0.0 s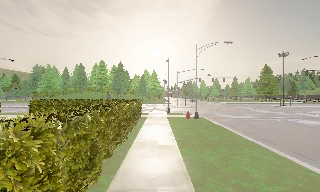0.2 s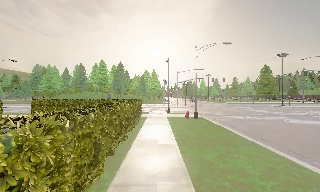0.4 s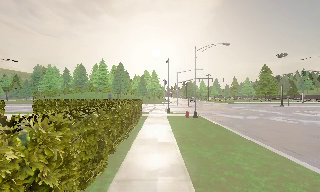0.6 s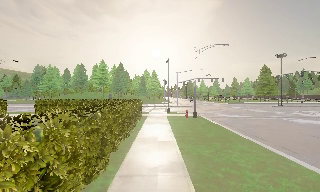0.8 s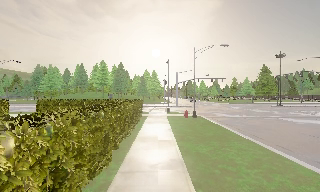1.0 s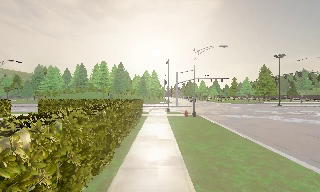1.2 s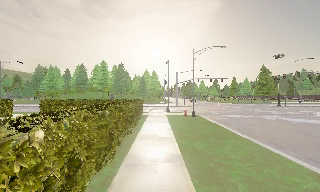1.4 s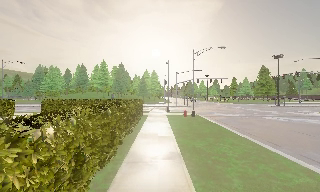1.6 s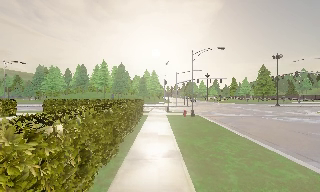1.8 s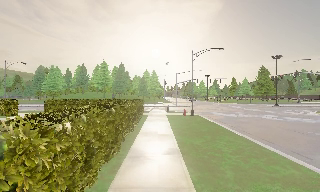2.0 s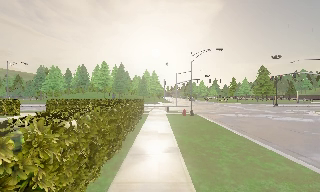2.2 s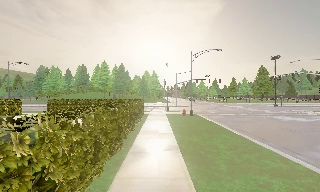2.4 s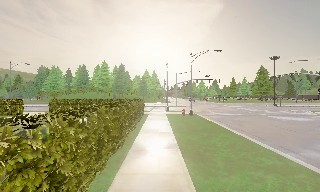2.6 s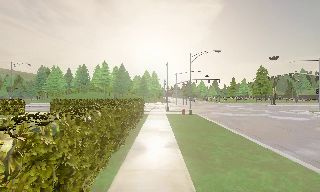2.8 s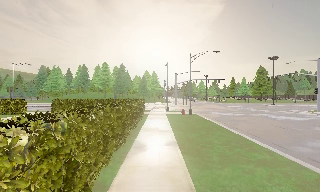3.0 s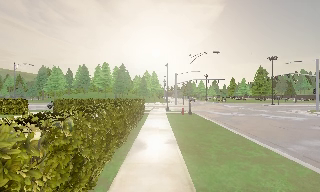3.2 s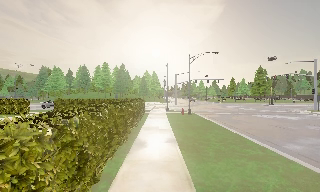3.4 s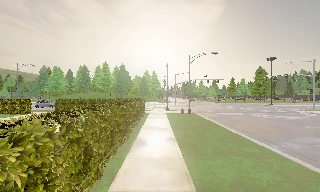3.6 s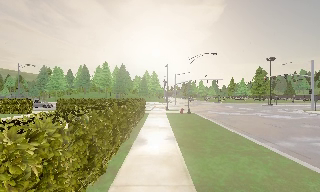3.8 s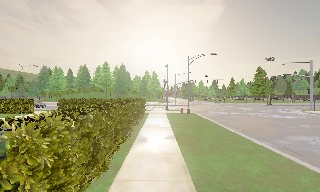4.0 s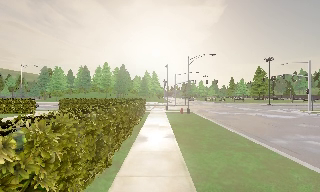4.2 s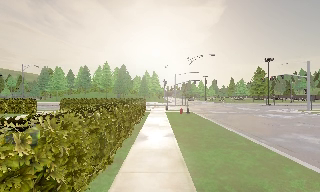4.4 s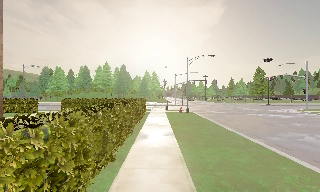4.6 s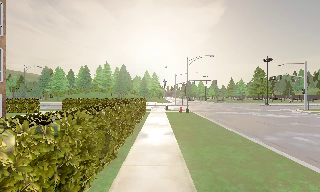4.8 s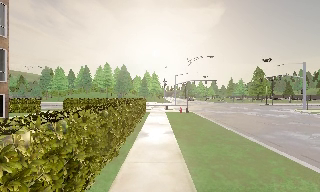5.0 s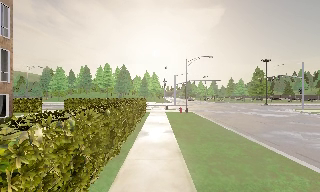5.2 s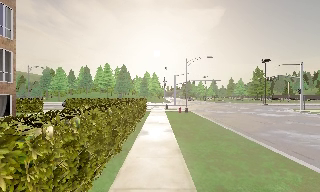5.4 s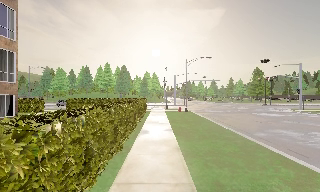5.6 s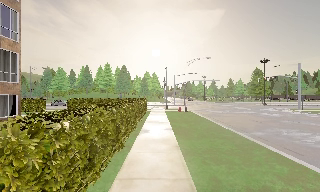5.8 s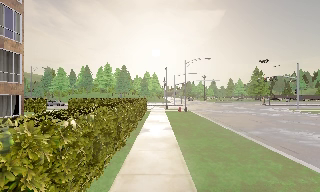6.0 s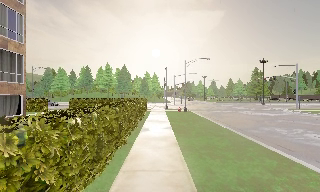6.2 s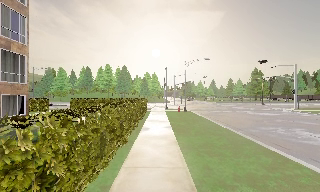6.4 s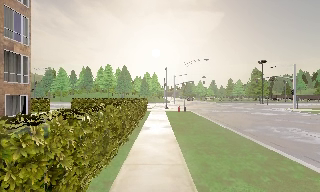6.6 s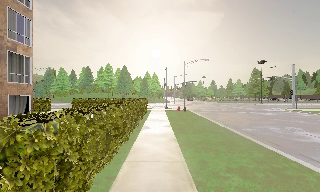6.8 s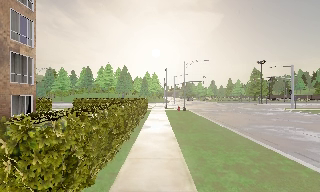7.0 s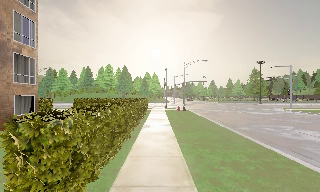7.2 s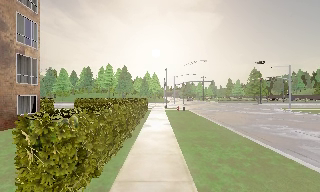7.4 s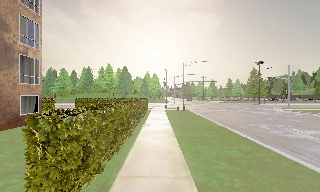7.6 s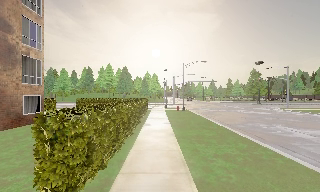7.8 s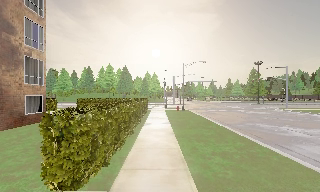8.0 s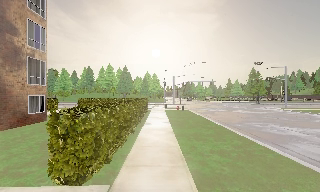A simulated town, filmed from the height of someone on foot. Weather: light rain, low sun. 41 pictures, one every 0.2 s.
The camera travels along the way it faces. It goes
backward.
0.0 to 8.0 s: The camera travels backward, about 9 m, so what stands in front gets smaller.
The film runs backward here.
